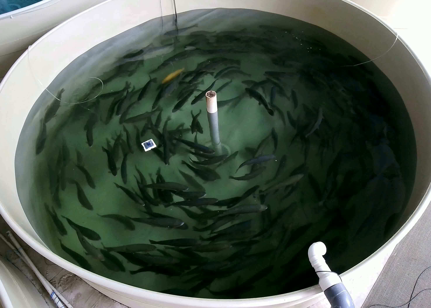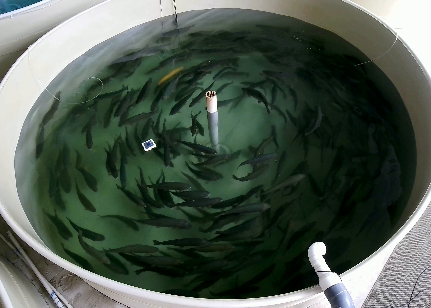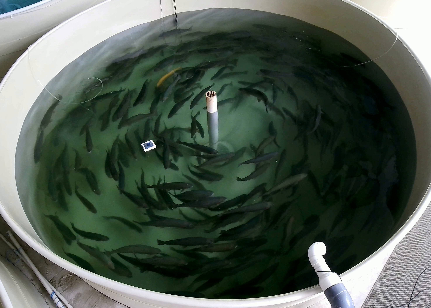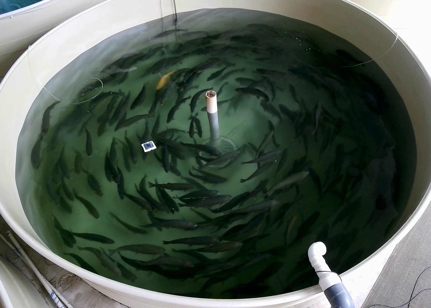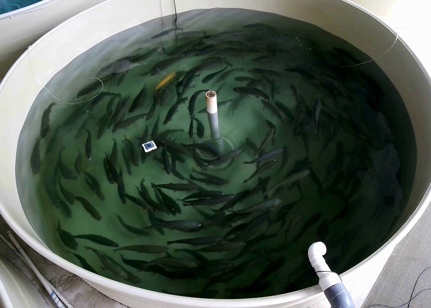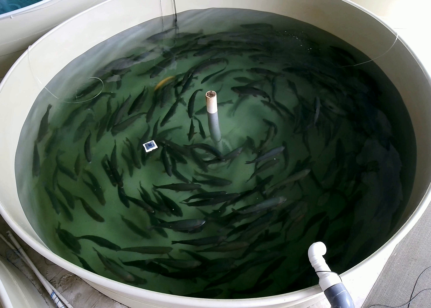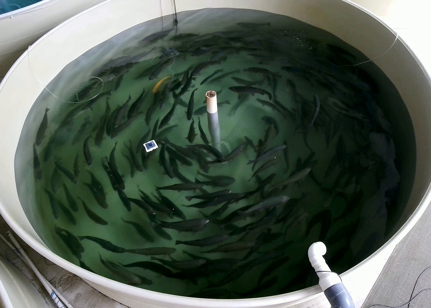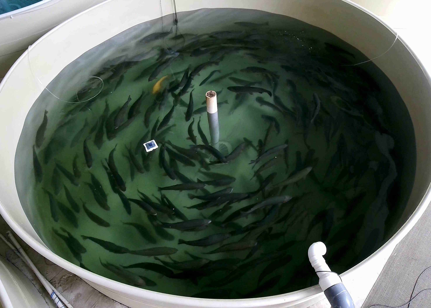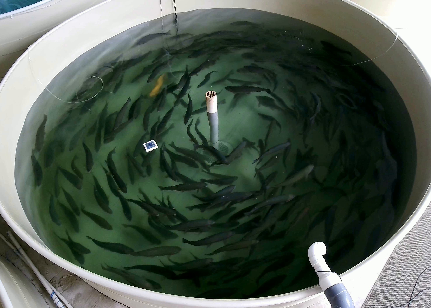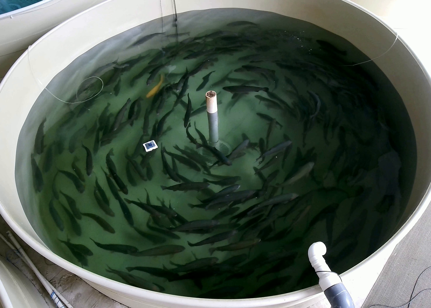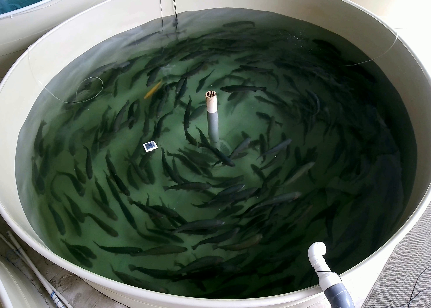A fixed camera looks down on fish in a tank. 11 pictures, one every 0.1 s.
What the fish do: Normal cruising.
